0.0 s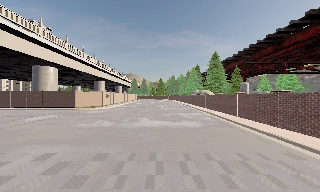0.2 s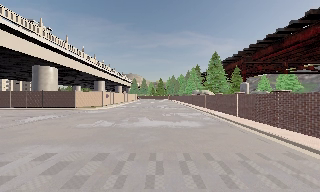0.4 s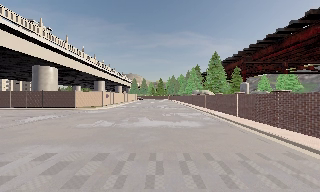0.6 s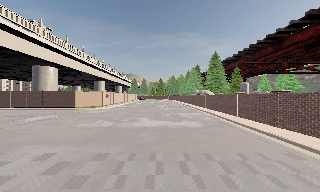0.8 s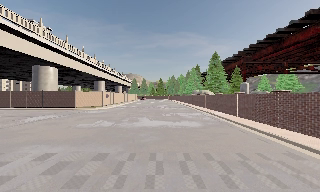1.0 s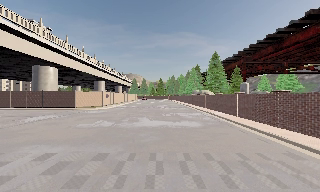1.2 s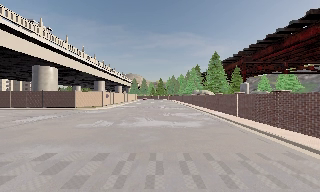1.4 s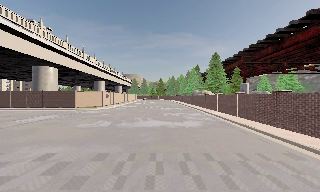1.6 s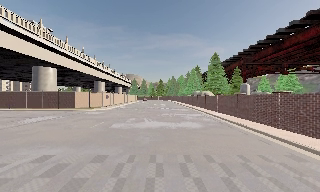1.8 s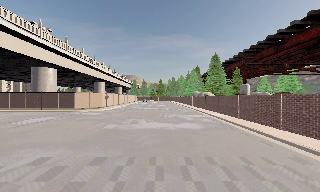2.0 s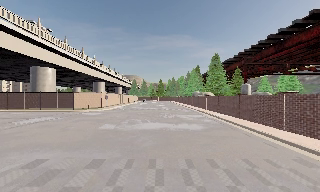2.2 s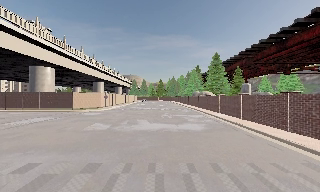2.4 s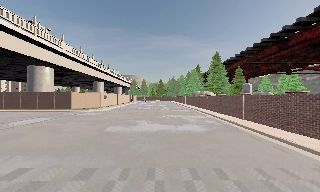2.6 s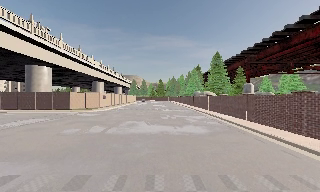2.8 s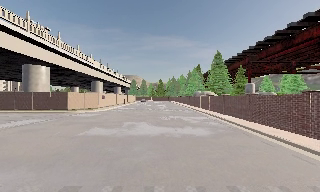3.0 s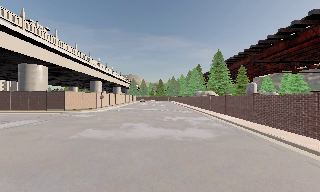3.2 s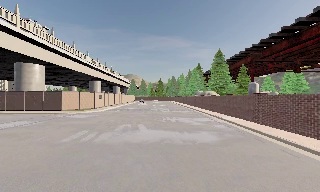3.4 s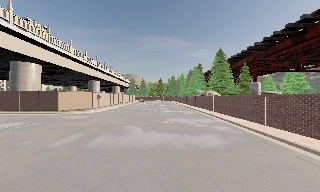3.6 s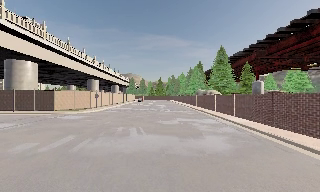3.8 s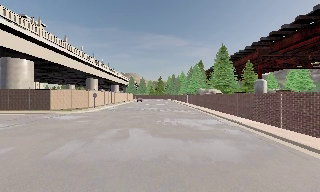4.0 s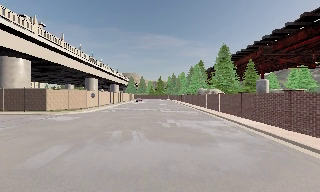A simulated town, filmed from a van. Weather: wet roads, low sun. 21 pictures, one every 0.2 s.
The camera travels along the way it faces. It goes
forward.
0.0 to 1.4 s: The camera keeps its place and its aim.
1.4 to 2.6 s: The camera travels forward, about 1.5 m, so what stands in front looms larger. It gains speed.
2.6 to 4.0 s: The camera travels forward, about 5 m, so what stands in front looms larger.
The film runs forward here.
